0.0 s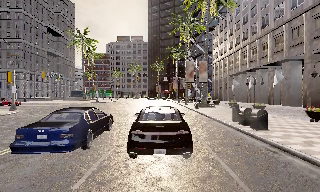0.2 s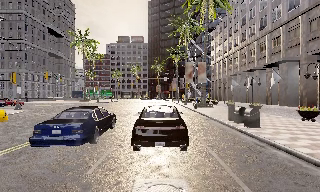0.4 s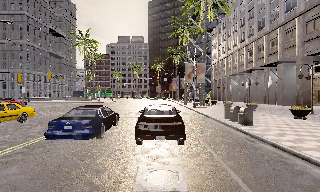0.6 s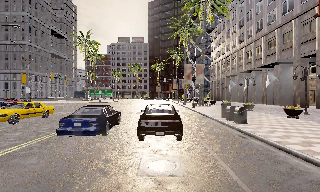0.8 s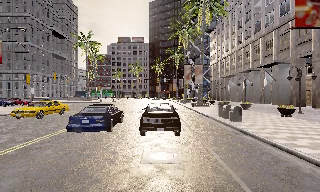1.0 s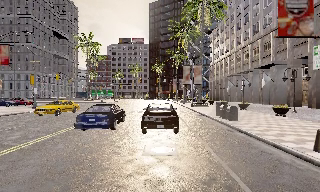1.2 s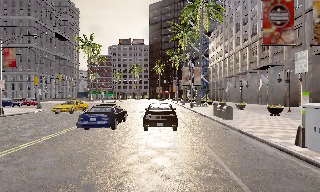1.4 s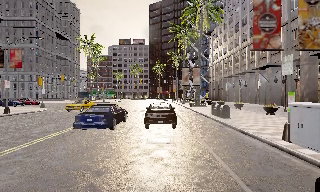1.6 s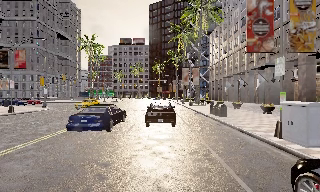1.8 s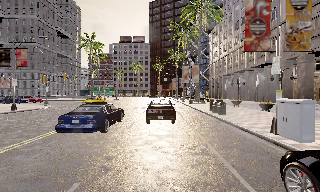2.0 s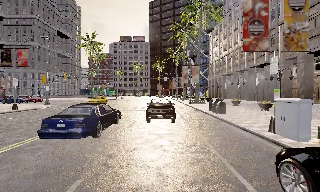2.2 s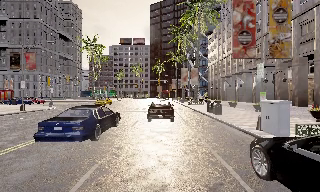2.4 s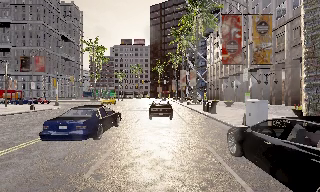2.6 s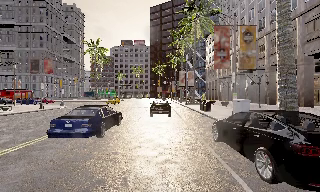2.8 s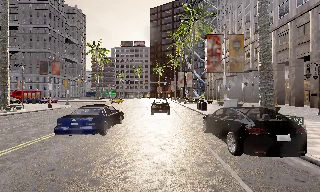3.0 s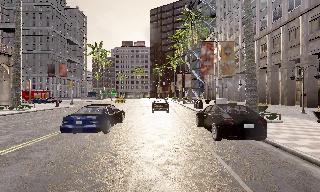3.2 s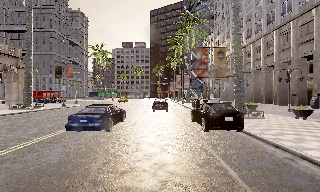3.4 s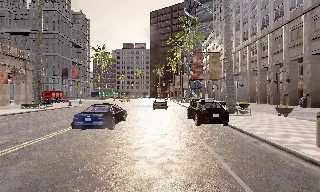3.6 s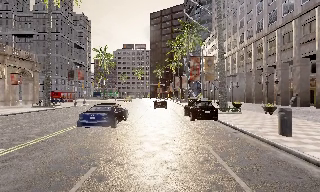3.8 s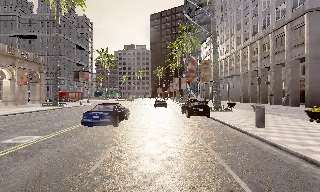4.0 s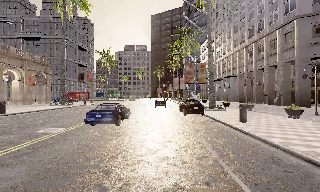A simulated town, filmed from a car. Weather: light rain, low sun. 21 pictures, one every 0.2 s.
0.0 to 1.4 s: The camera travels backward, about 4.5 m, so what stands in front gets smaller.
1.4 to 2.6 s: The camera travels backward, about 4.5 m, so what stands in front gets smaller. It gains speed.
2.6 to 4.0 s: The camera travels backward, about 12 m, so what stands in front gets smaller.
The film runs backward here.
